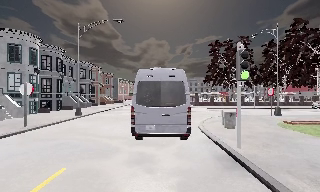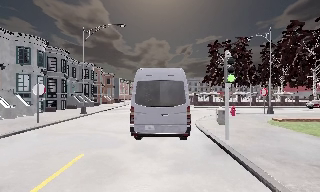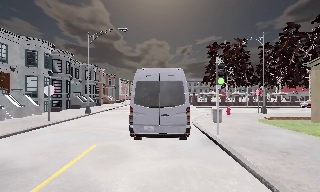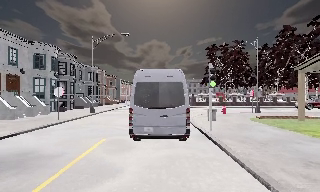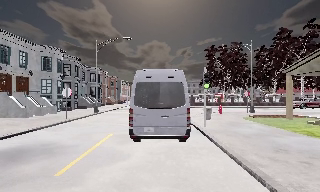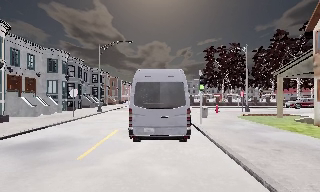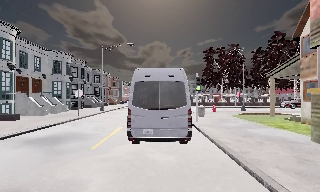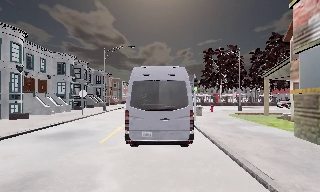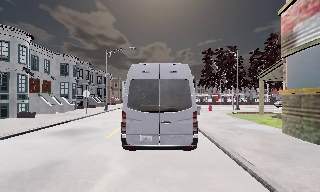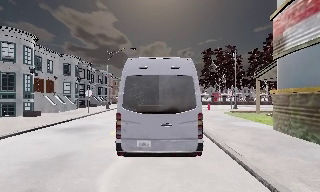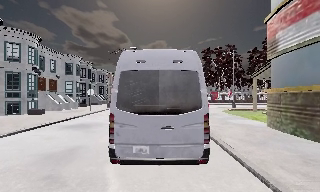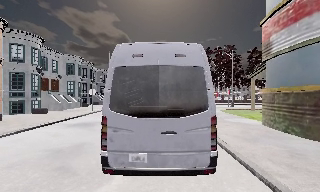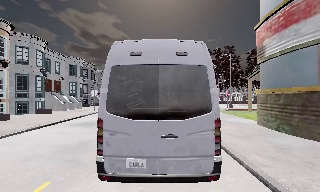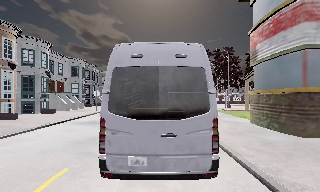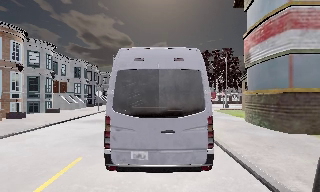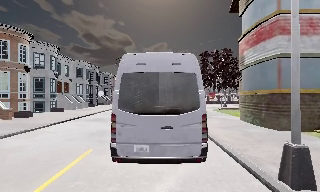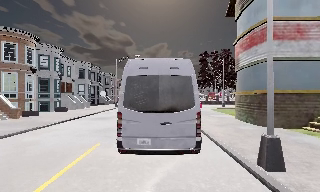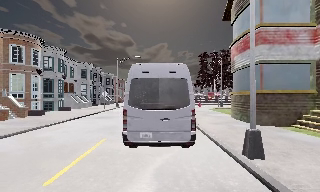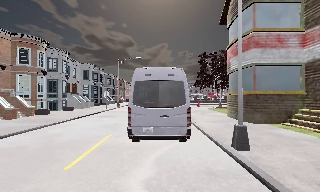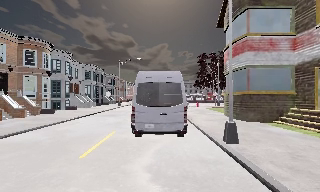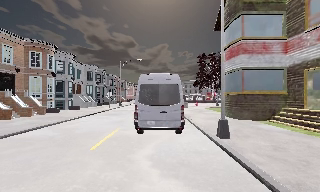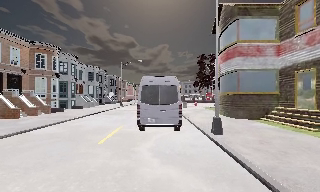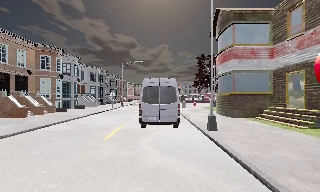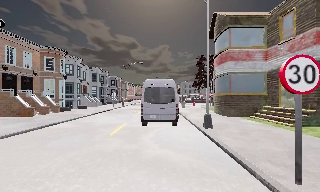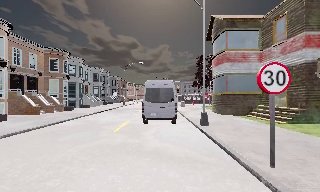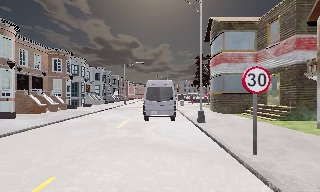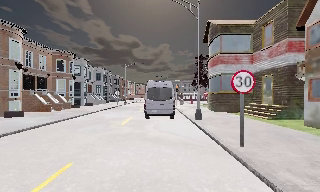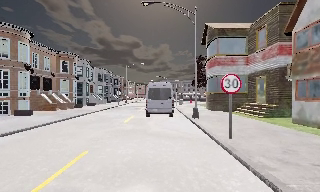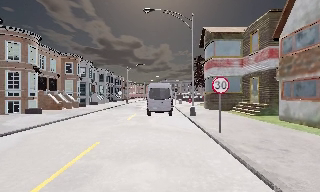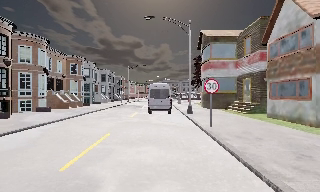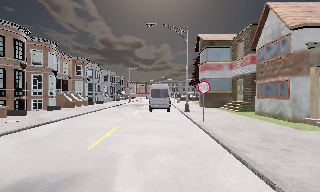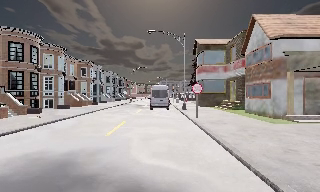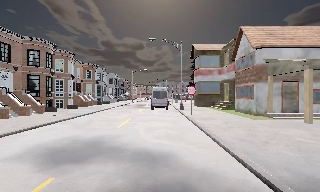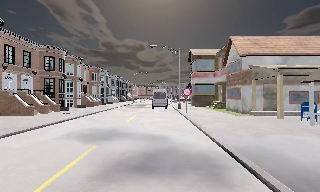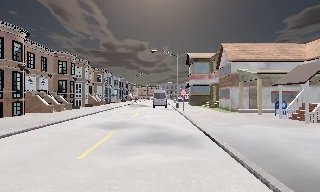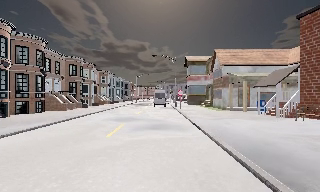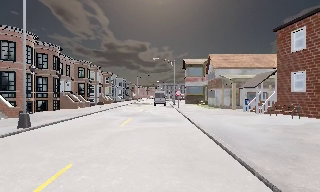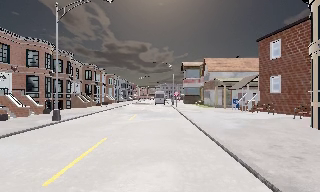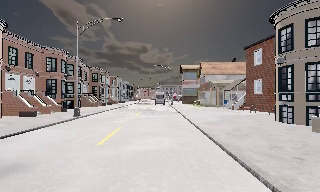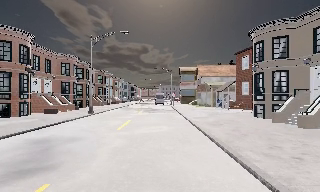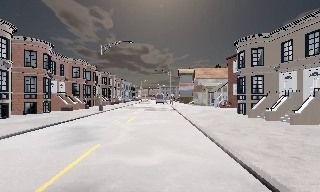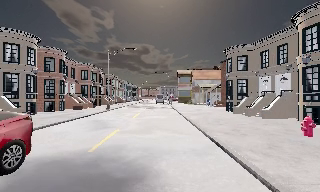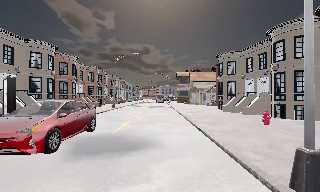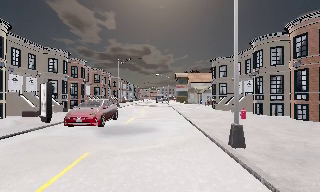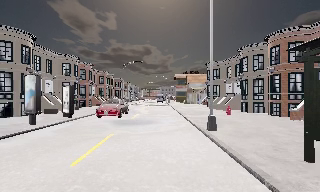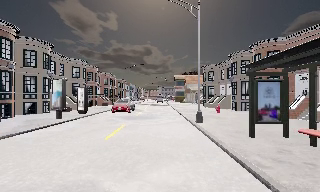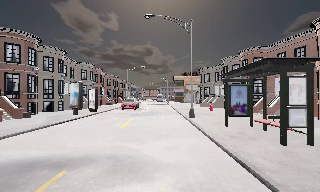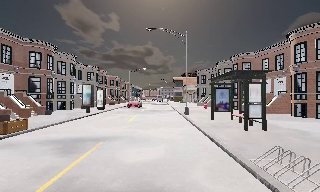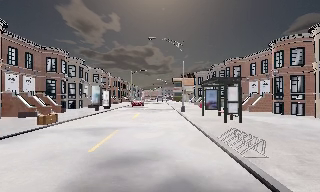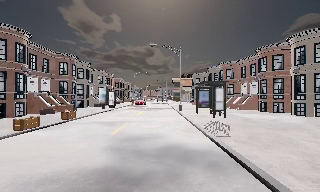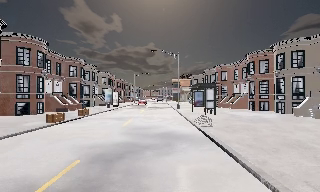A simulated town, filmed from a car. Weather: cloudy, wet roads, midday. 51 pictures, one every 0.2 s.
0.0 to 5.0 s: The camera travels backward, about 17 m, so what stands in front gets smaller.
5.0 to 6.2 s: The camera travels backward, about 6 m, so what stands in front gets smaller. It gains speed.
6.2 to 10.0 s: The camera travels backward, about 45 m, so what stands in front gets smaller.
The film runs backward here.
